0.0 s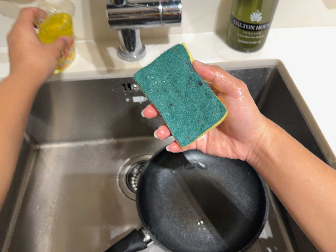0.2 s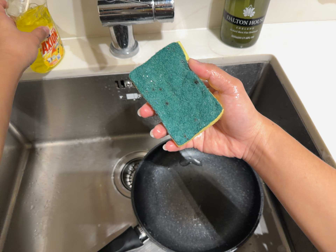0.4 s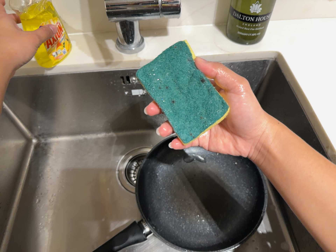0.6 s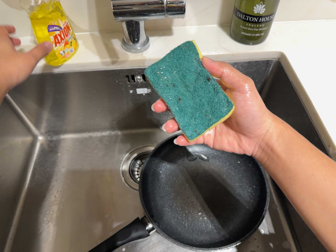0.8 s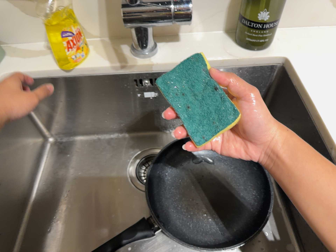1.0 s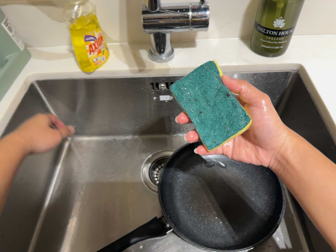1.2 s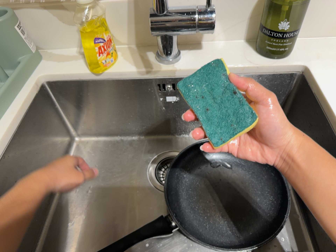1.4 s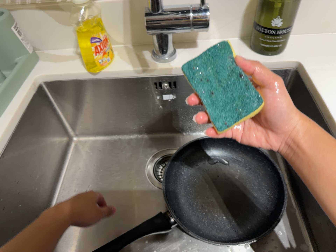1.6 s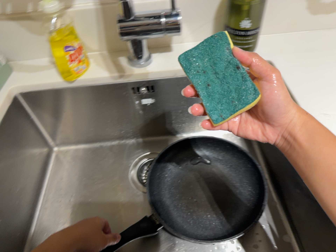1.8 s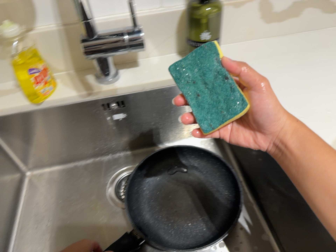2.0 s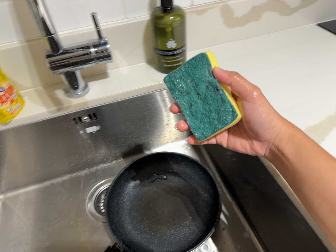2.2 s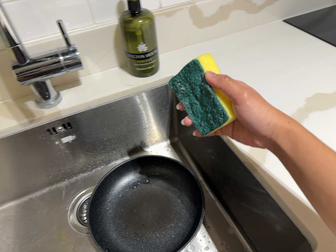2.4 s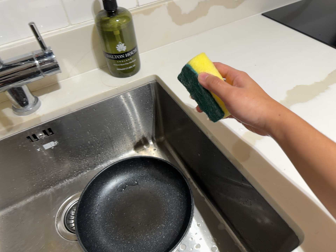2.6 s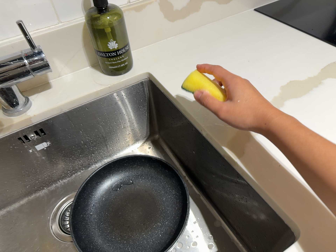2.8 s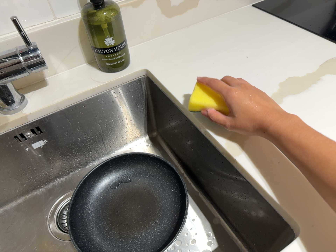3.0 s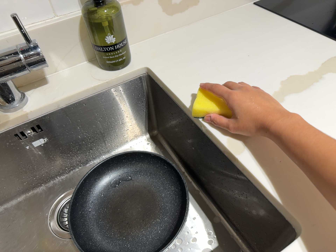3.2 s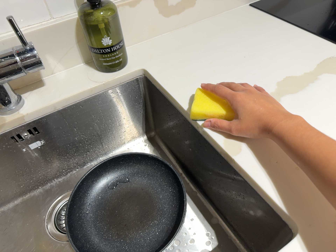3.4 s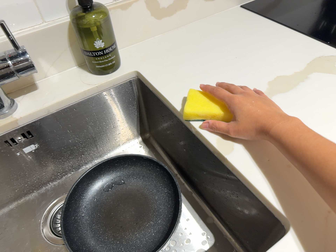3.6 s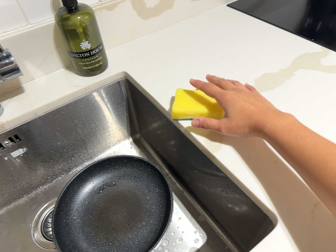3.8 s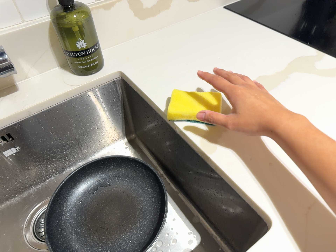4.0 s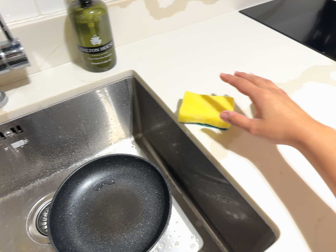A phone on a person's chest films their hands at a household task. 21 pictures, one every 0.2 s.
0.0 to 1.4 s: The camera shifts only a little, or ends up much as it began.
1.4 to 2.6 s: The camera pans to its right by about 20 degrees. It travels to its right, about 6 cm, so close, fixed things drift to the left. It rolls about its line of sight by about 25 degrees, and the scene rotates counterclockwise.
2.6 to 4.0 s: The camera shifts only a little, or ends up much as it began.
The film runs backward here.
